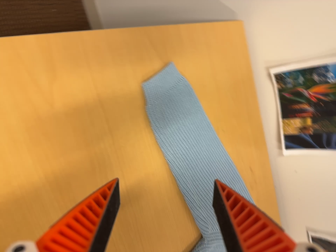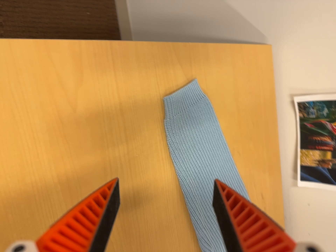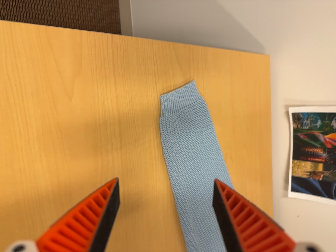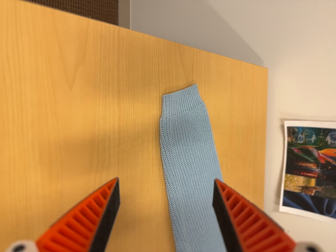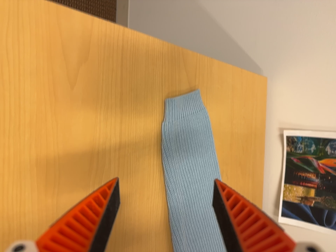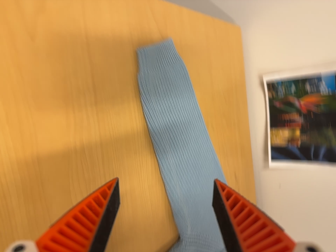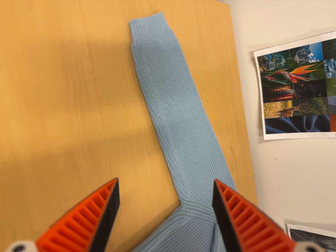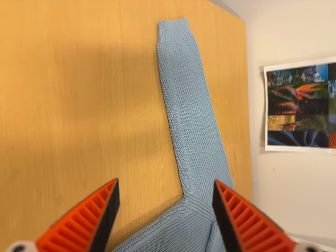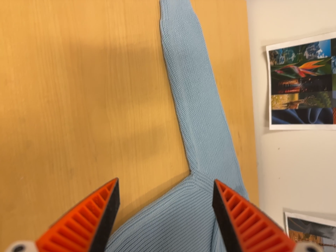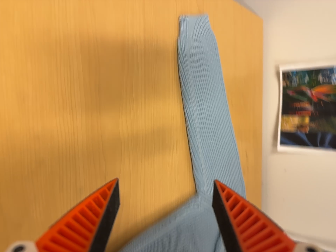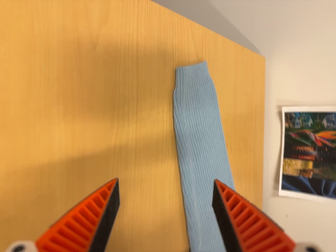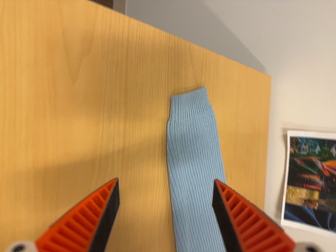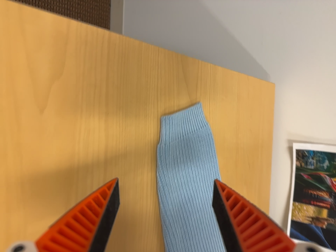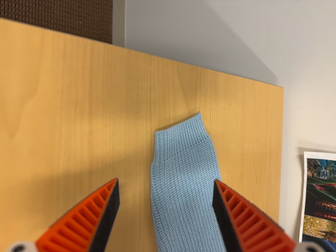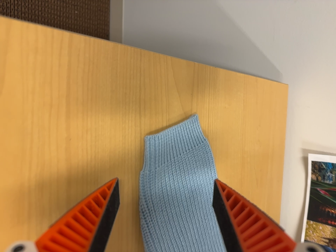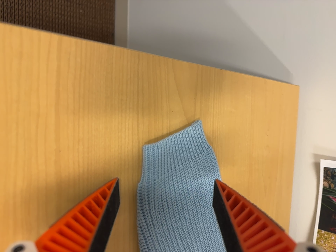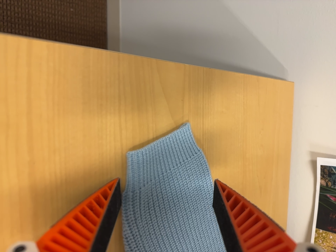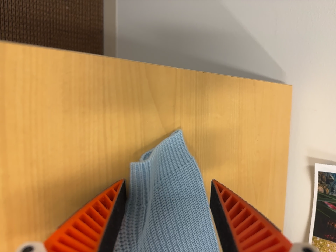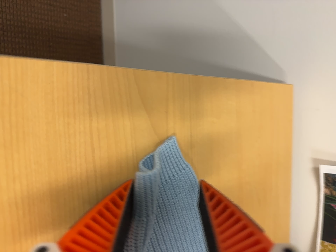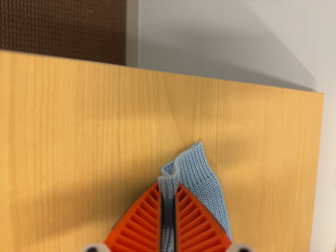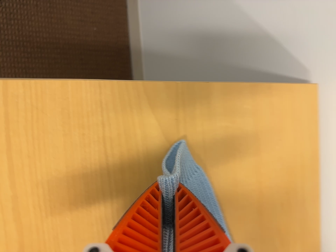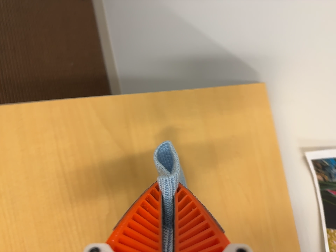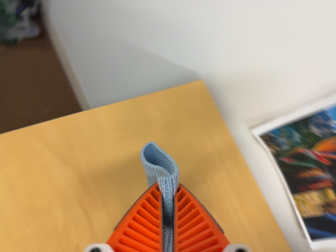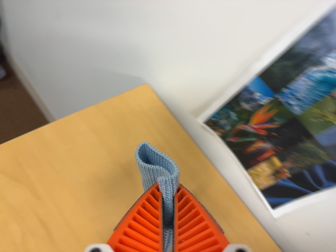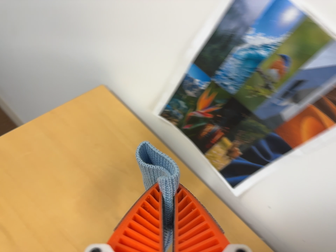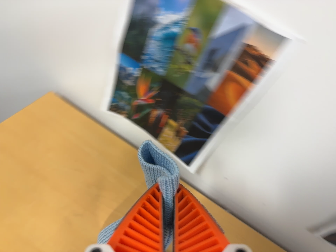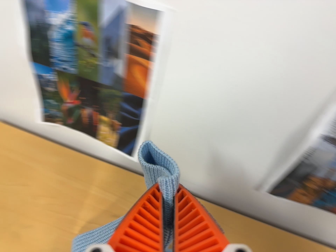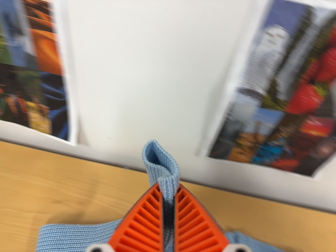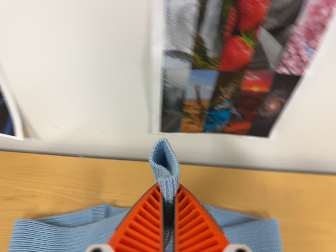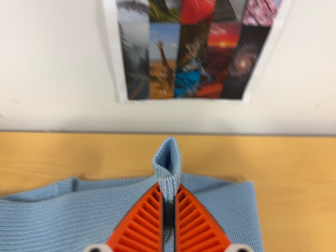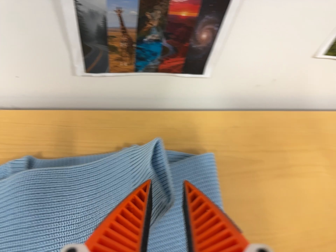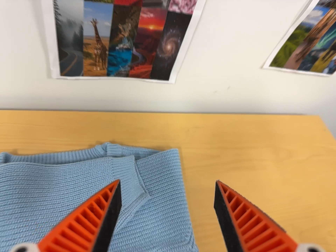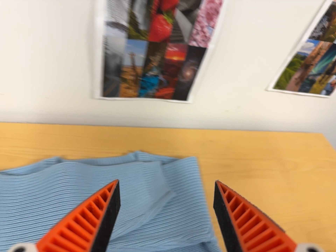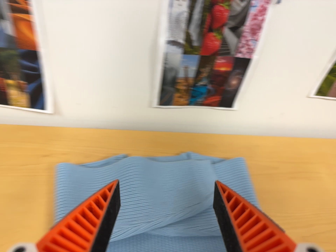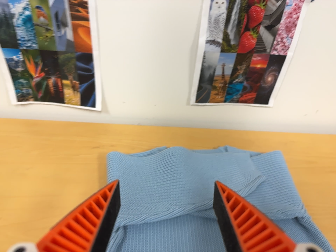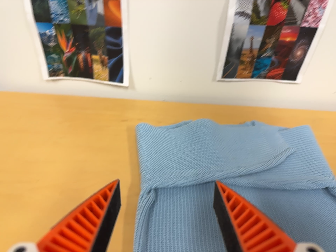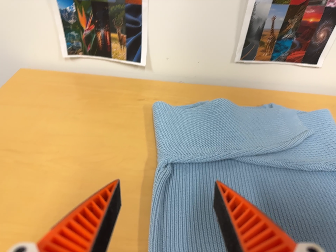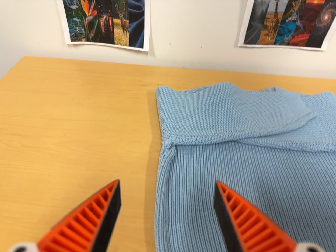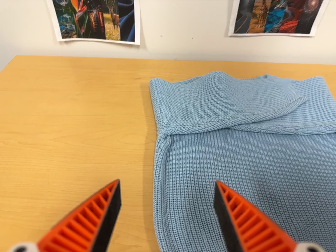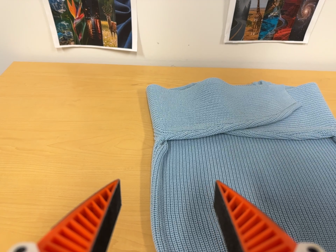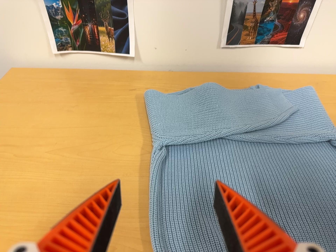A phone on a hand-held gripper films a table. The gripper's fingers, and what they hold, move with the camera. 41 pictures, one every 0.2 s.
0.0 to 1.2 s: The camera travels toward the bottom of its view, about 12 cm, so close, fixed things drift upward.
1.2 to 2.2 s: The camera travels toward the top of its view, about 10 cm, so close, fixed things drift downward. It rolls about its line of sight by about 10 degrees, and the scene rotates clockwise.
2.2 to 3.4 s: The camera travels forward, toward the top of its view and to its right, about 18 cm, so what stands in front looms larger.
3.4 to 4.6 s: The camera travels to its right and backward, about 26 cm, so close, fixed things drift to the left. Its aim tips toward the top of its view by about 15 degrees. It rolls about its line of sight by about 40 degrees, and the scene rotates counterclockwise.
4.6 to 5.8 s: The scene slides to the left, as the camera pans about 15 degrees to its right. It travels to its right, about 40 cm, so close, fixed things drift to the left. It rolls about its line of sight by about 50 degrees, and the scene rotates counterclockwise.
5.8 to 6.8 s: The camera travels backward, toward the bottom of its view and to its left, about 28 cm, so what stands in front gets smaller. Its aim tips toward the top of its view by about 15 degrees.
6.8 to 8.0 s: The camera travels toward the bottom of its view and to its left, about 10 cm, so close, fixed things drift upward.
The film runs forward here.
